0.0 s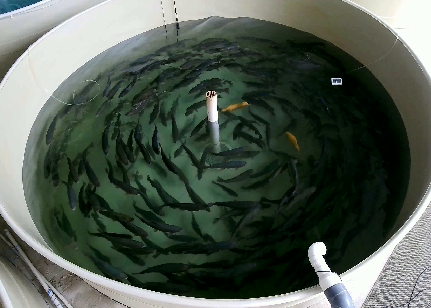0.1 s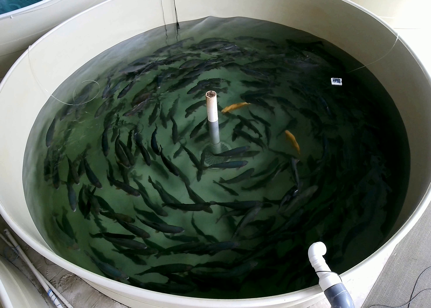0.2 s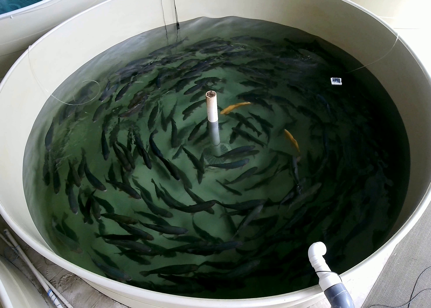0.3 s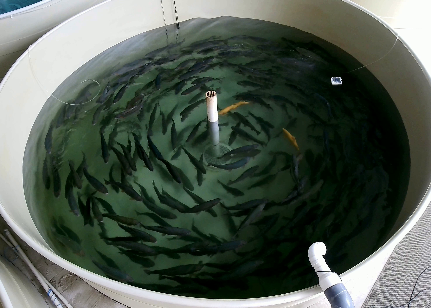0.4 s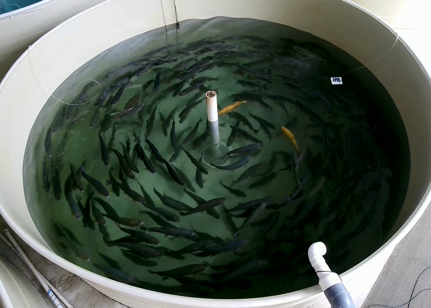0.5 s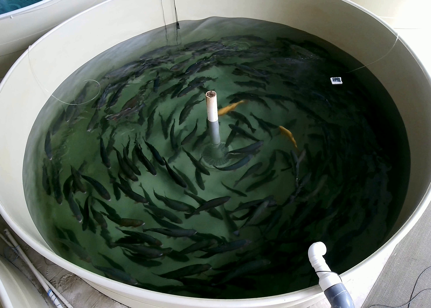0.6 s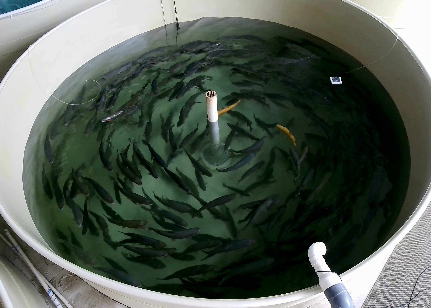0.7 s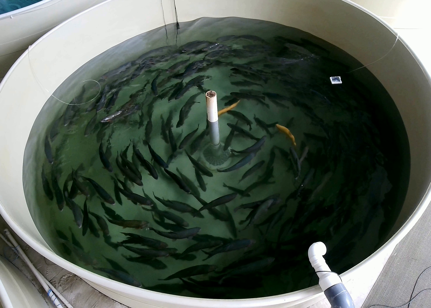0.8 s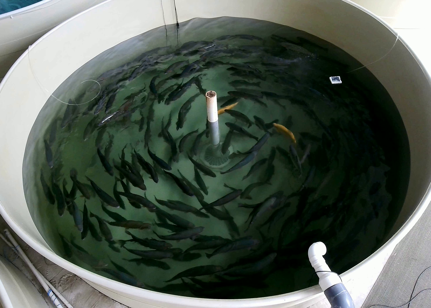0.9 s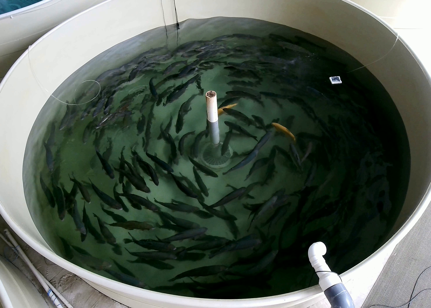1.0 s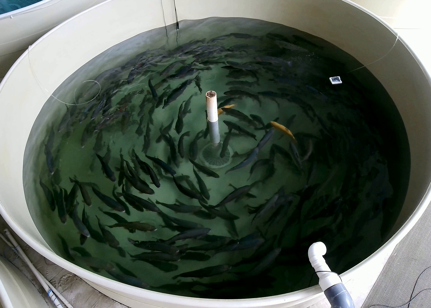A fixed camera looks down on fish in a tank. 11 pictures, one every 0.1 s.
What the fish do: Normal cruising.
